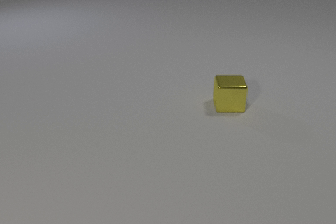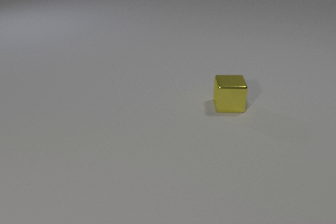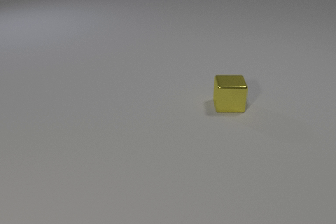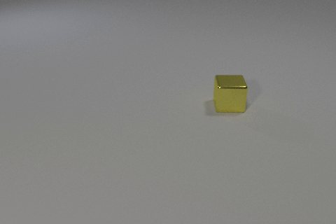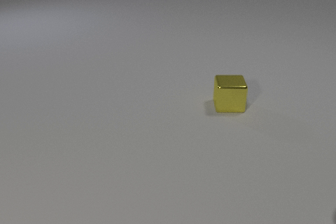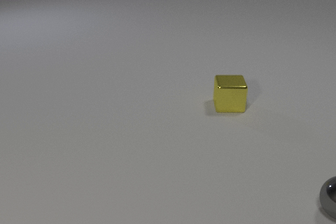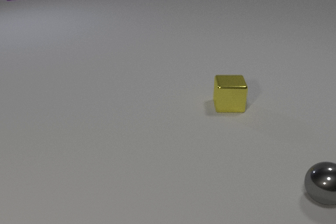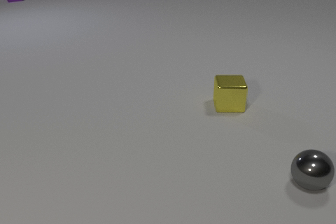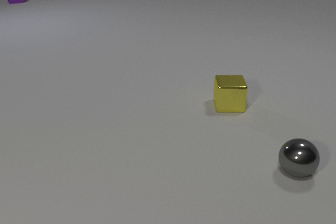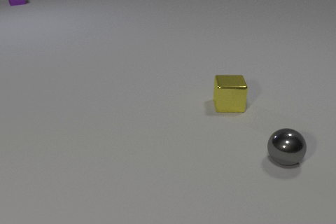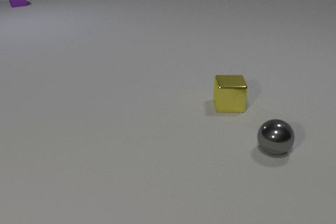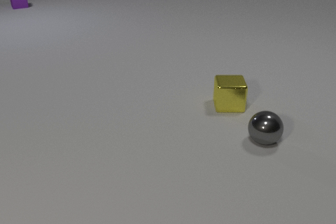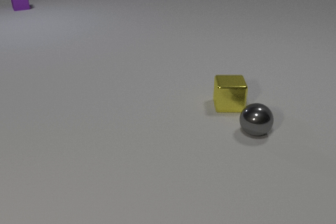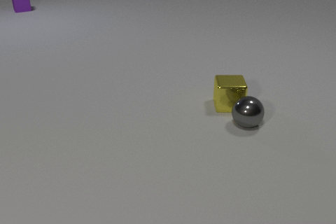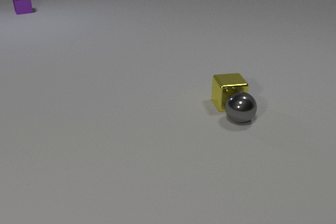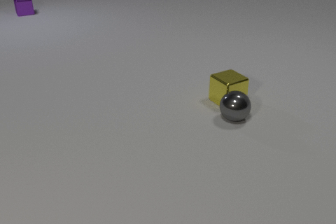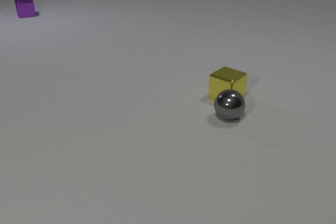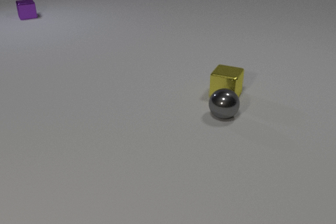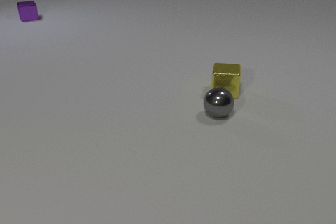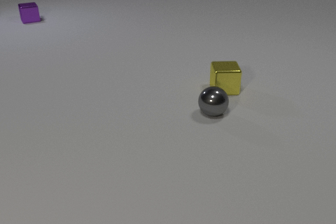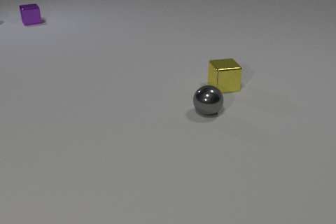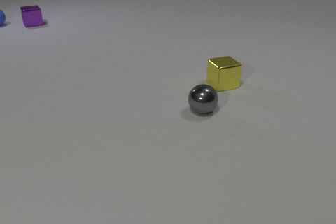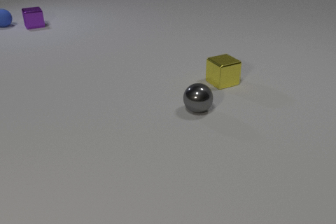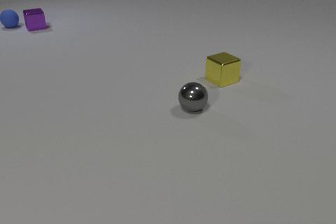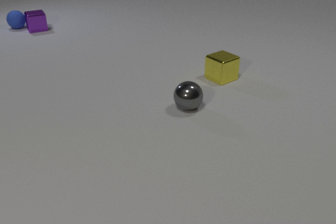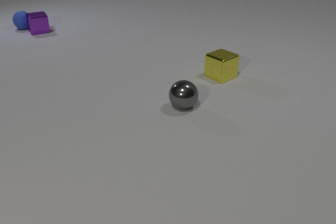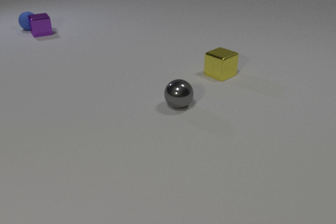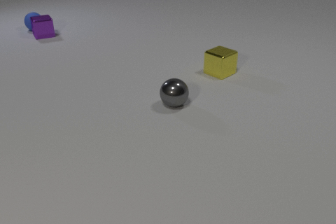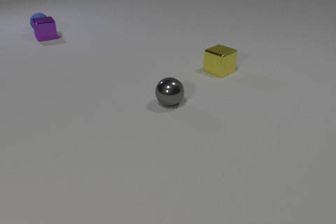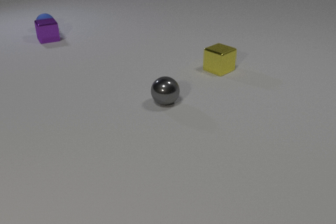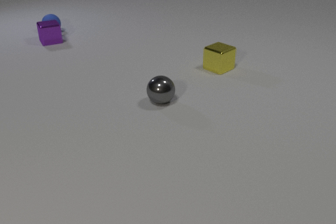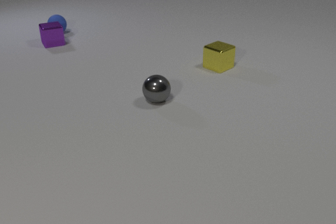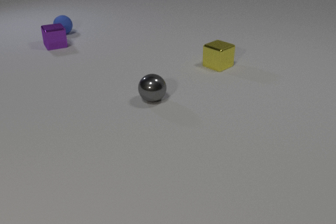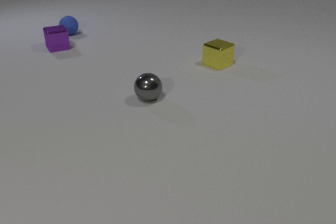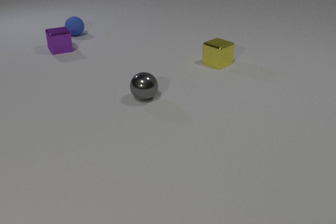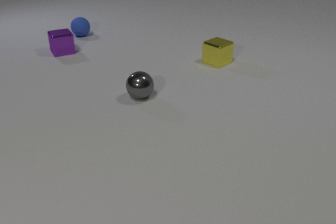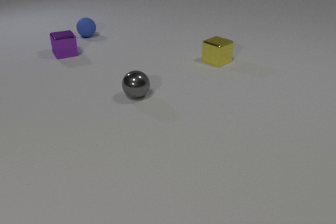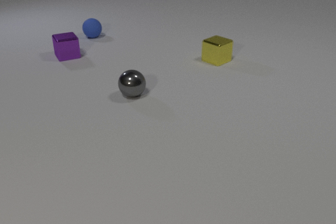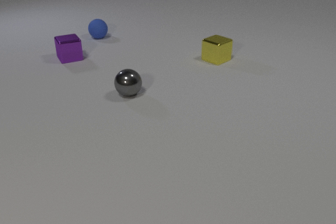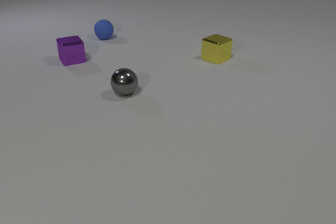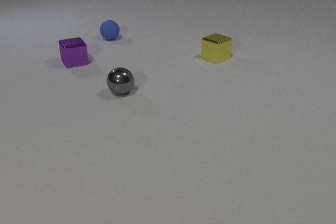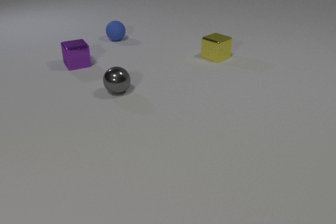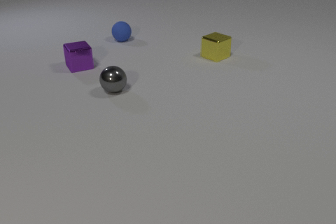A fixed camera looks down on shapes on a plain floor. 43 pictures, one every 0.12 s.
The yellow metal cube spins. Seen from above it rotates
counterclockwise.
The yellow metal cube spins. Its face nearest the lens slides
to the right.
0.00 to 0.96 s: The gray metal sphere comes in at the right edge, rolls away from the camera and to the left. The purple metal cube comes in at the top edge, slides toward the camera.
0.96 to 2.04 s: The gray metal sphere rolls away from the camera and to the left. The yellow metal cube slides away from the camera, spins counterclockwise seen from above by about 75 degrees, its near face sliding to the right. The purple metal cube slides toward the camera. The gray metal sphere and the yellow metal cube collide.
2.04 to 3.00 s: The gray metal sphere rolls to the left. The yellow metal cube slides away from the camera, spins so that its near face slides to the right, counterclockwise seen from above. The purple metal cube slides toward the camera. The blue rubber sphere comes in at the left edge, rolls to the right and toward the camera. The purple metal cube and the blue rubber sphere collide.
3.00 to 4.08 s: The gray metal sphere rolls to the left and away from the camera. The yellow metal cube slides away from the camera. The purple metal cube slides toward the camera. The blue rubber sphere rolls to the right and toward the camera.
4.08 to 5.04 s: The gray metal sphere rolls to the left and away from the camera. The yellow metal cube slides away from the camera. The purple metal cube slides toward the camera. The blue rubber sphere rolls to the right and toward the camera.
How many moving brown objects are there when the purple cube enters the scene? 0.
How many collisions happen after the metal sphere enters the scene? 2.
Are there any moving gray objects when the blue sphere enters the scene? yes.
